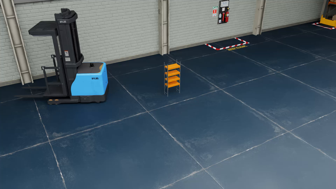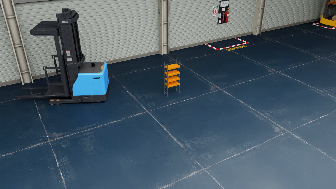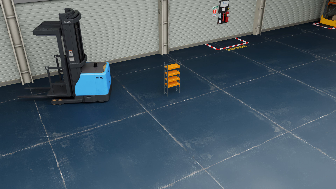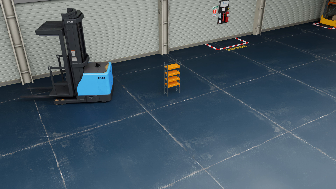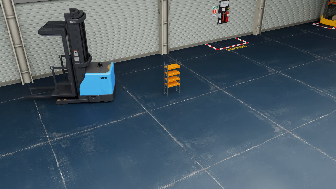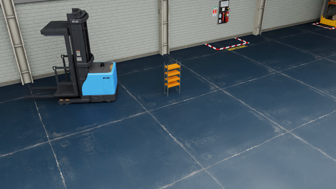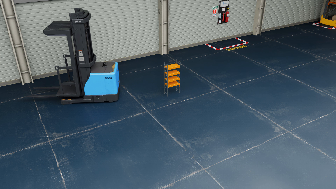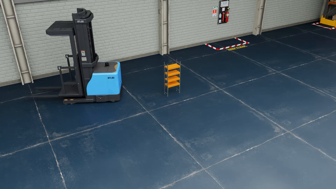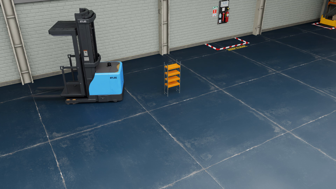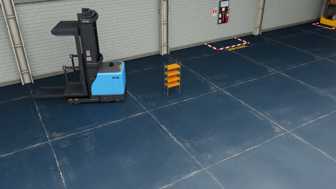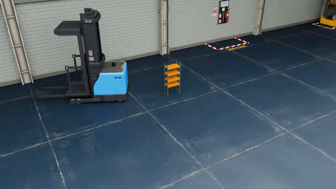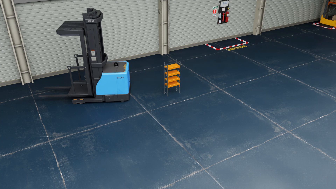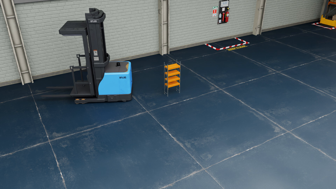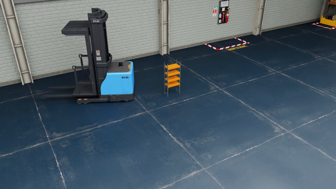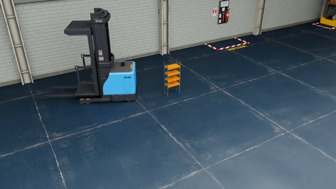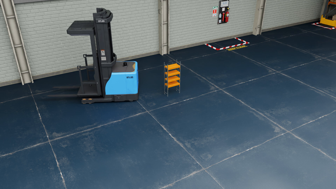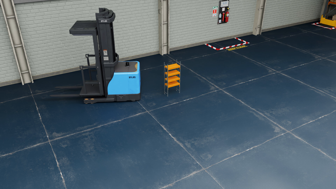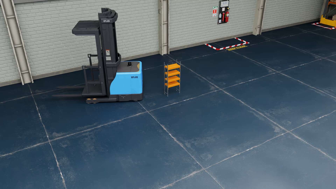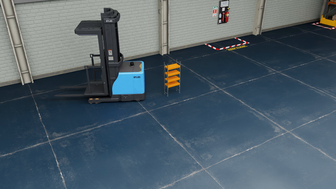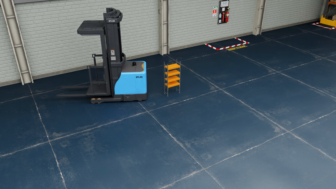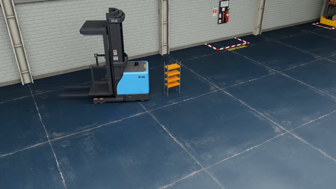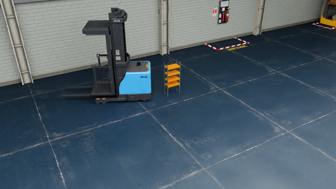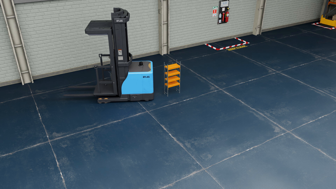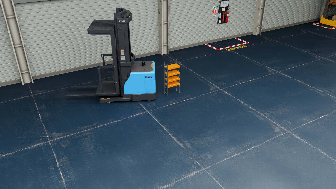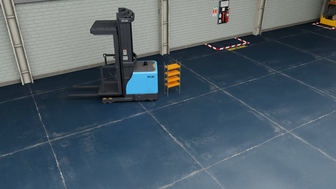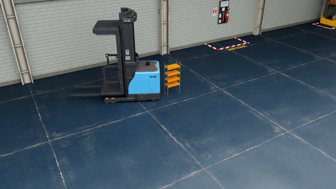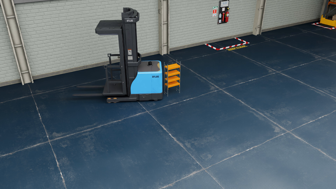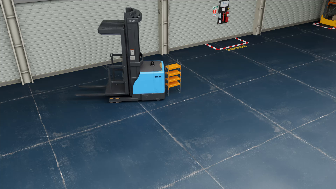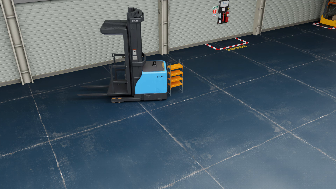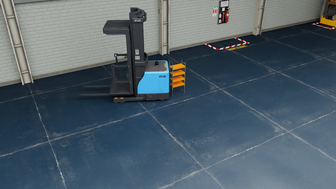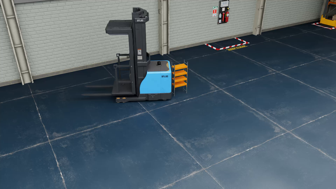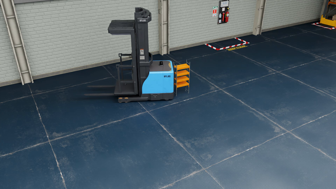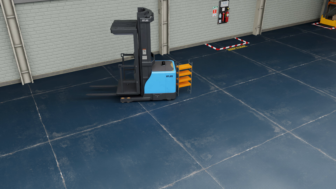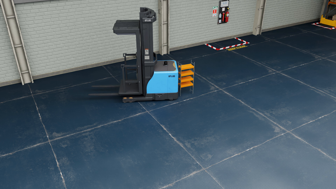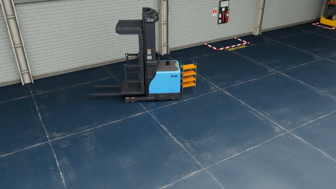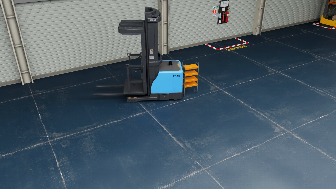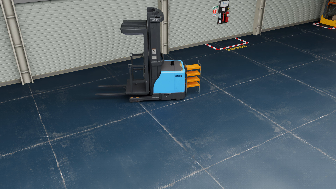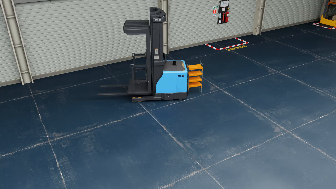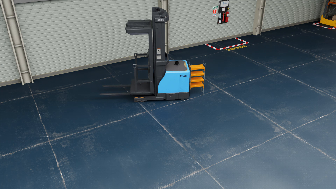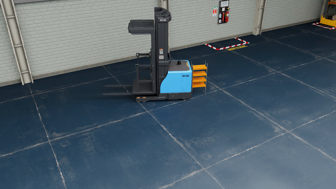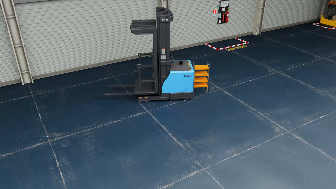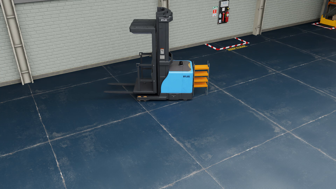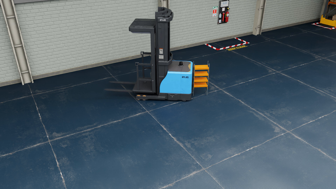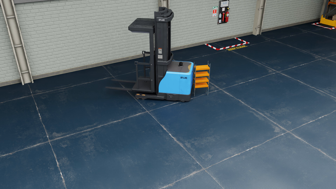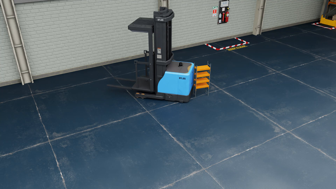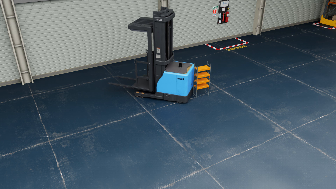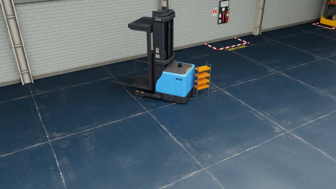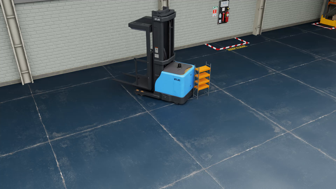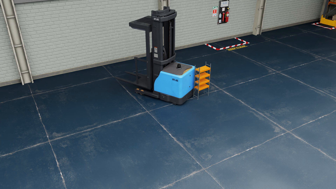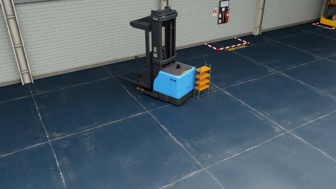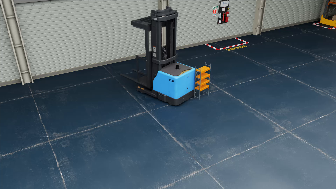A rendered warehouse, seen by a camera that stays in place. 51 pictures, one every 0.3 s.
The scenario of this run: A forklift runs into an object in its way.
